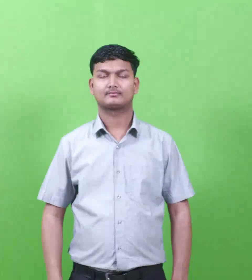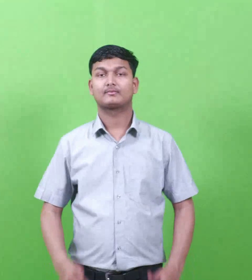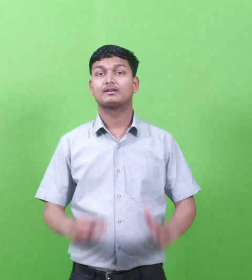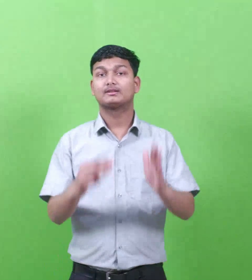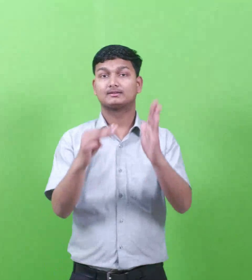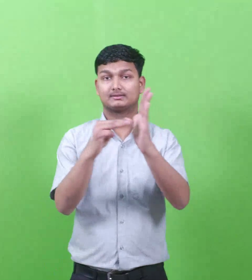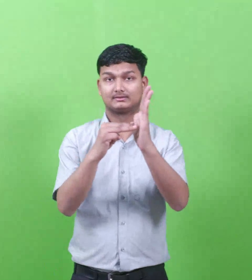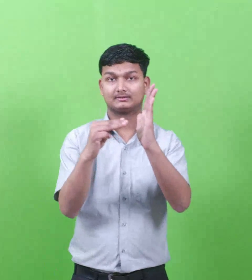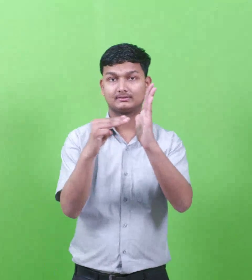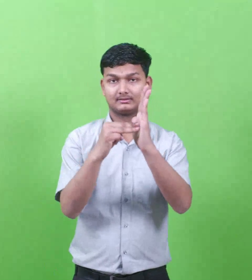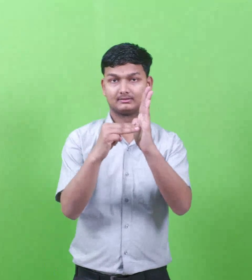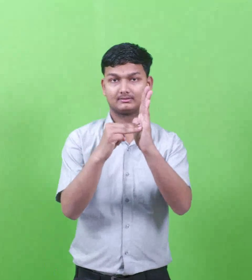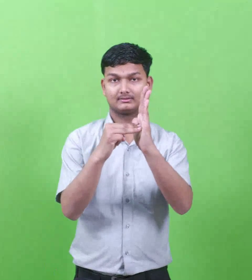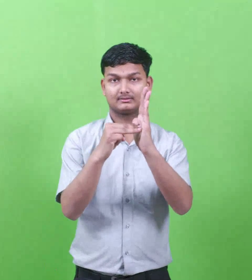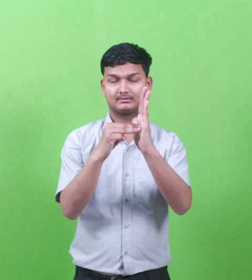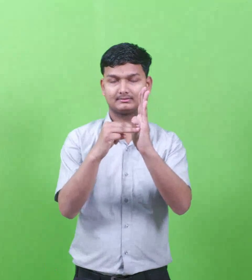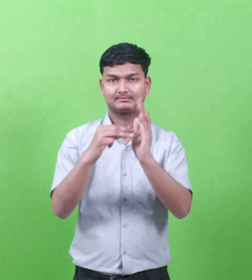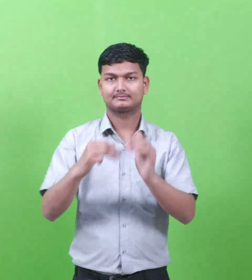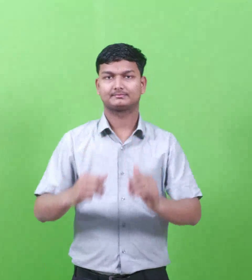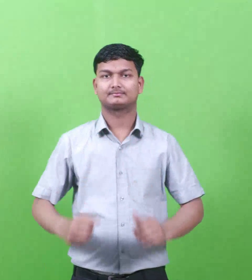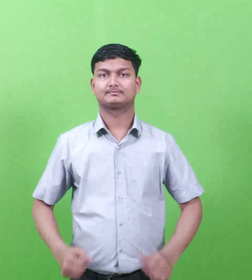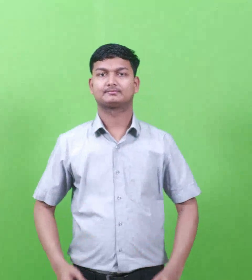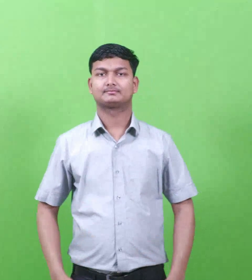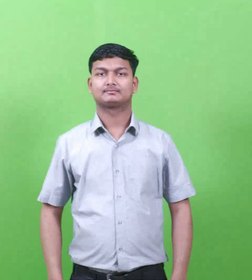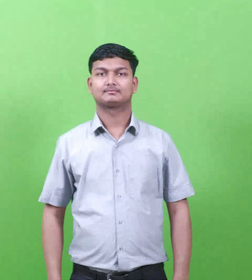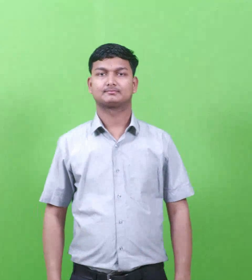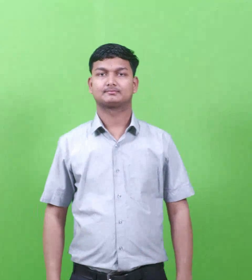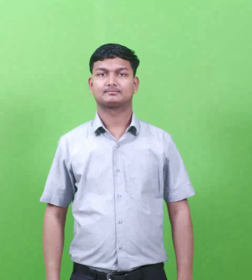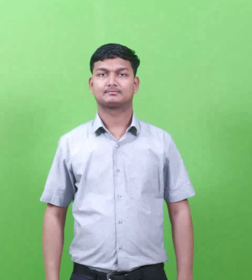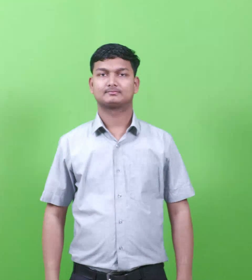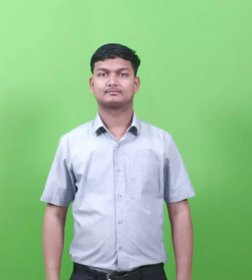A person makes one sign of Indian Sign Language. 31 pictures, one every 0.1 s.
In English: midian
